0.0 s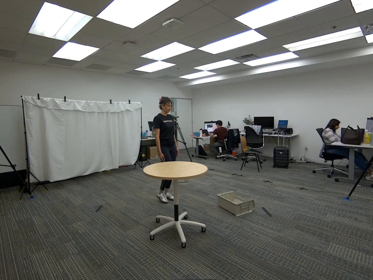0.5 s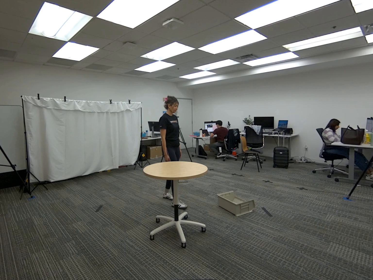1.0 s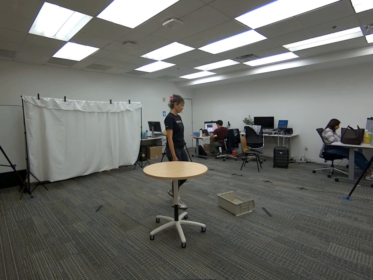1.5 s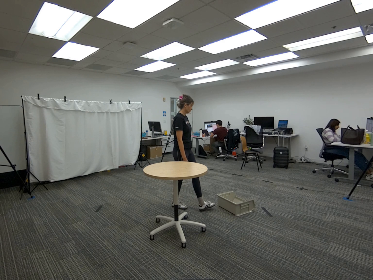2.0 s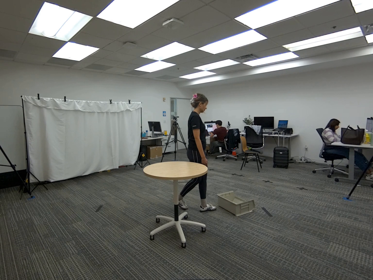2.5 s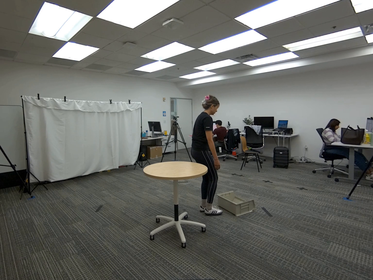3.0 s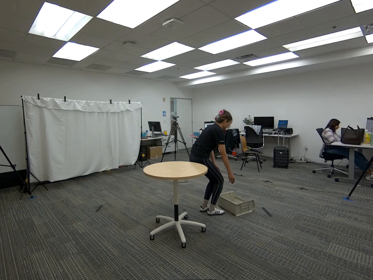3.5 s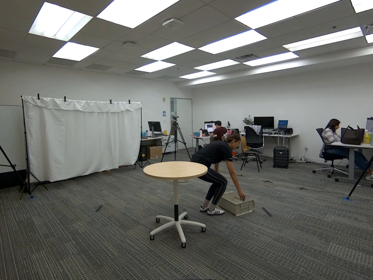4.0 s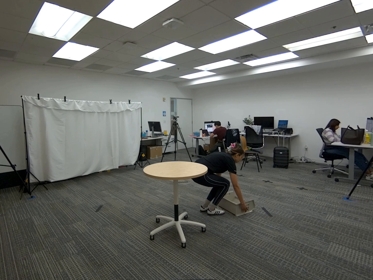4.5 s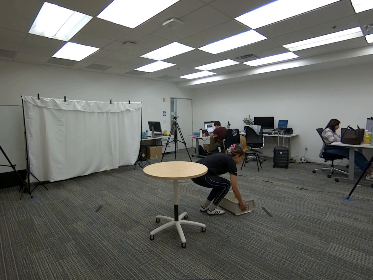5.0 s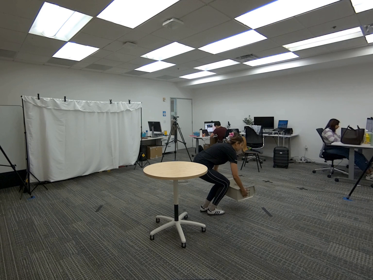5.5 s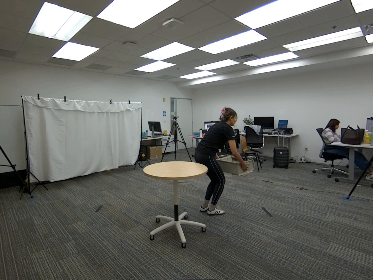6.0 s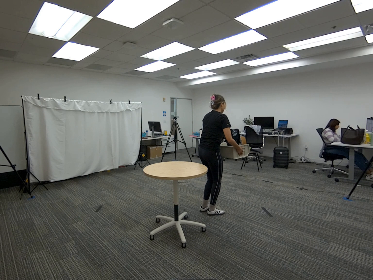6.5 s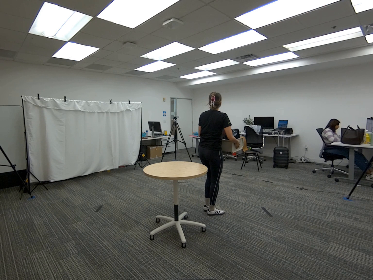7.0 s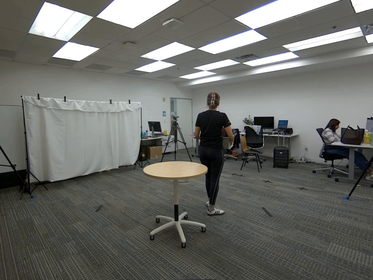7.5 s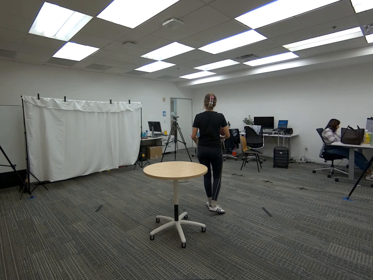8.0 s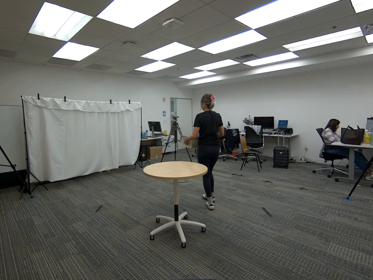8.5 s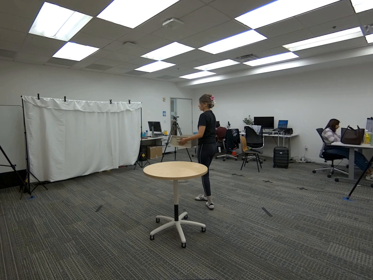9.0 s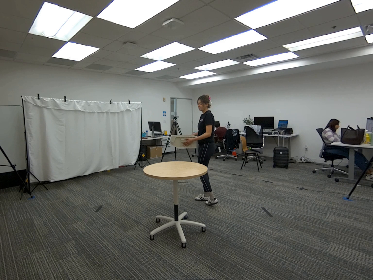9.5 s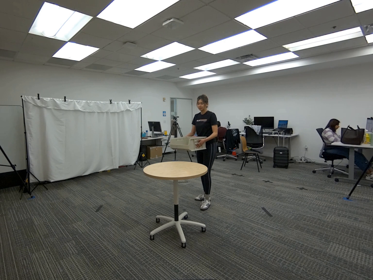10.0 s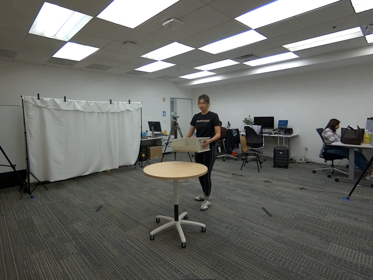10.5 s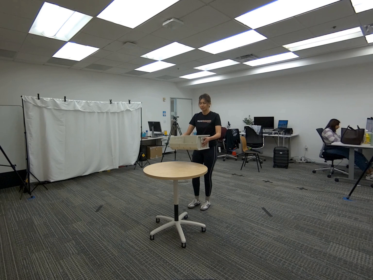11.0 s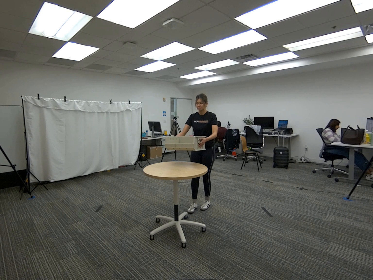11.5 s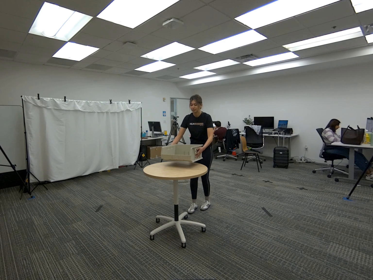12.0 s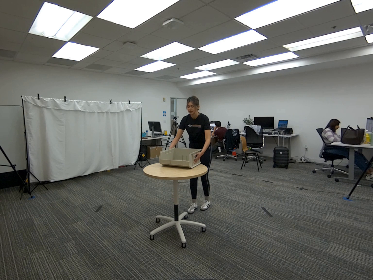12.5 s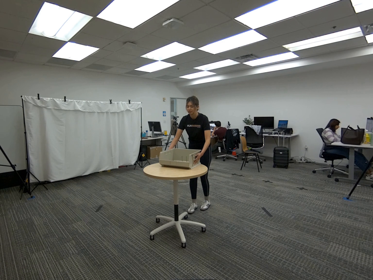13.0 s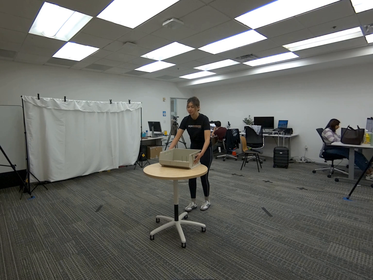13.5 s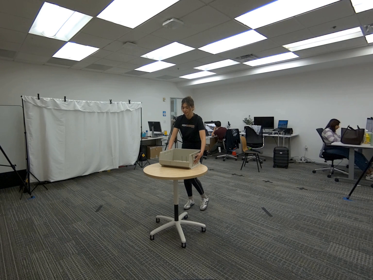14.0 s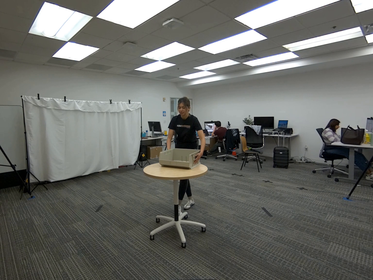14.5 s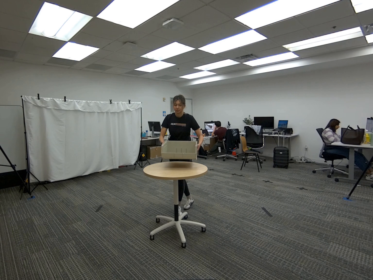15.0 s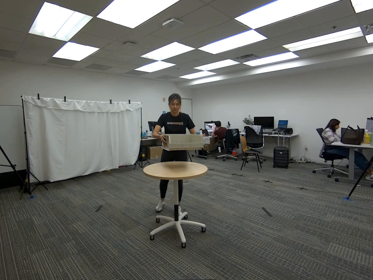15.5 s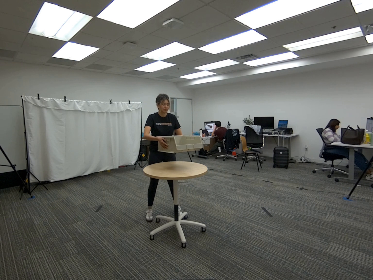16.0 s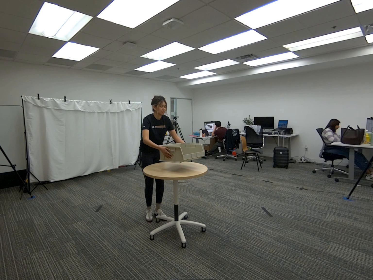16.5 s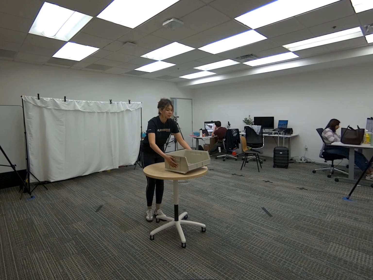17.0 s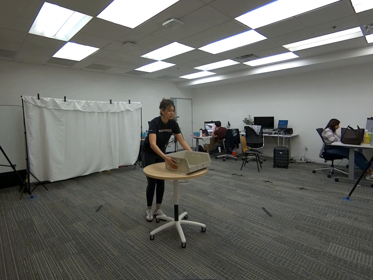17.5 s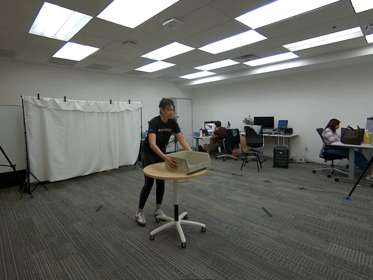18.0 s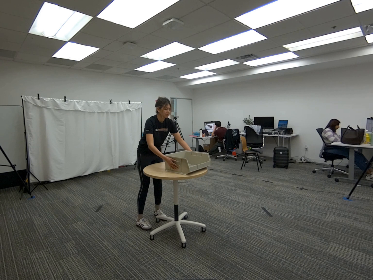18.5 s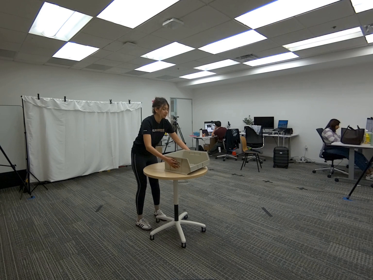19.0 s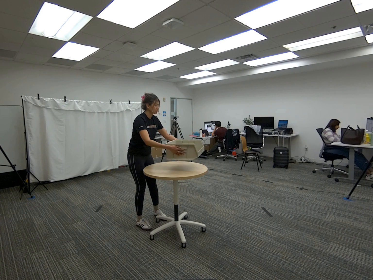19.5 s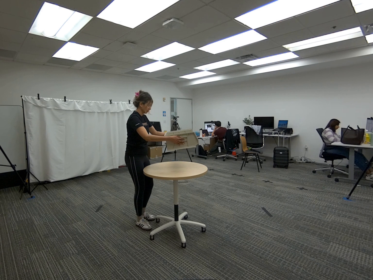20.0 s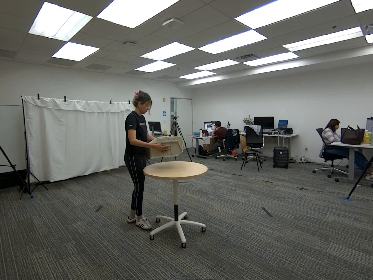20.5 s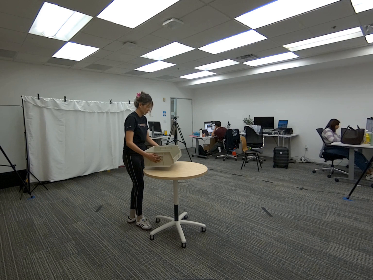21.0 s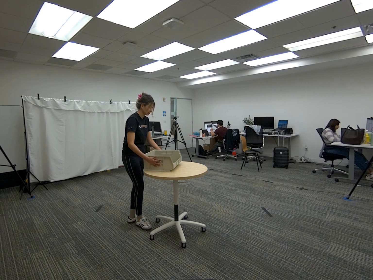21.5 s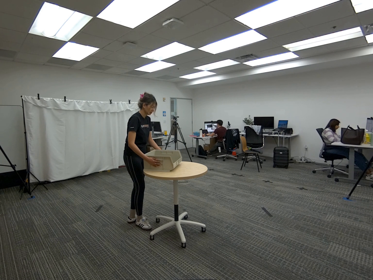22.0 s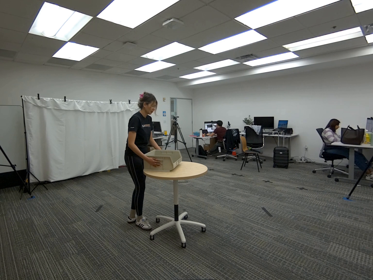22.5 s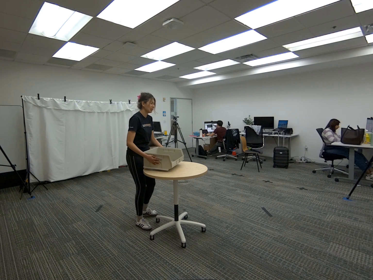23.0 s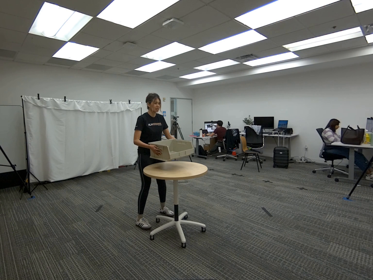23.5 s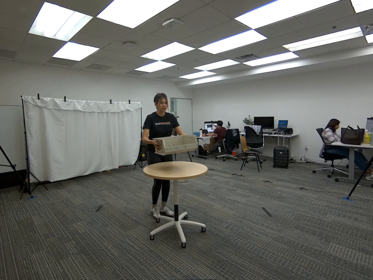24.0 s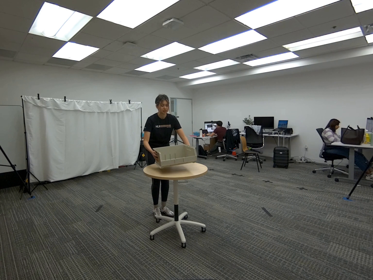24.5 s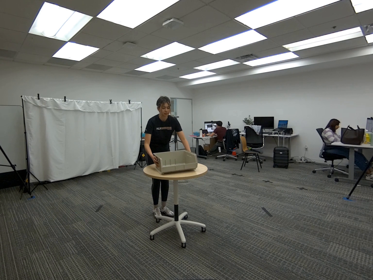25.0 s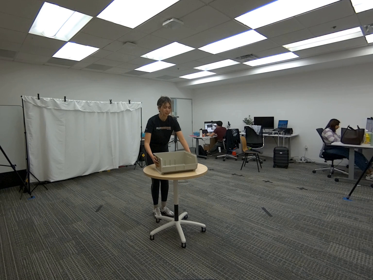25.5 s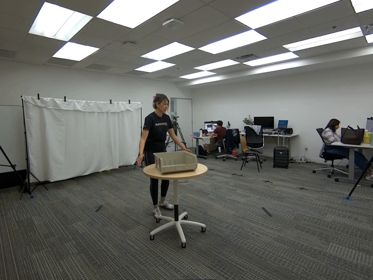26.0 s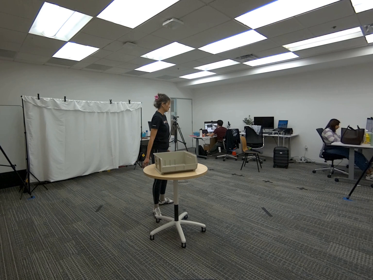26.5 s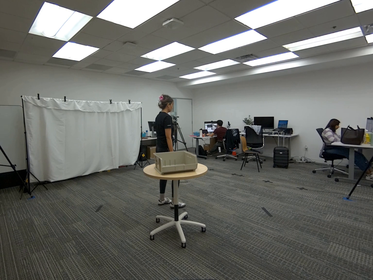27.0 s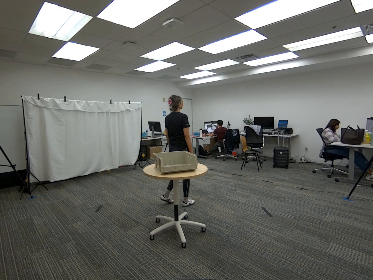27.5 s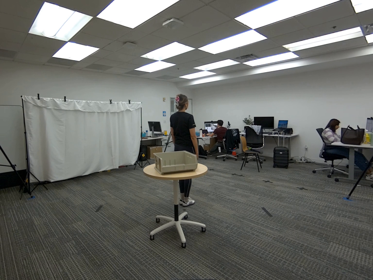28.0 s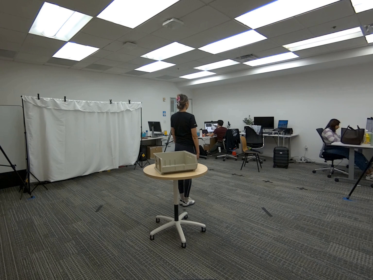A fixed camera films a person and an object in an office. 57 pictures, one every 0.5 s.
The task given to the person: Walk to the beige bin on the ground, pick it up with both hands, and place it on the table. Without letting go, repeatedly pick and place the bin on the table until the sequence ends.
